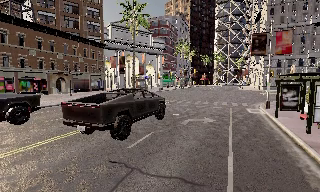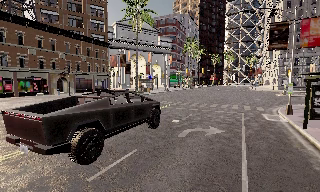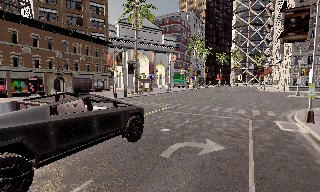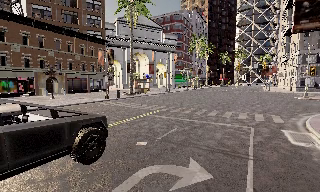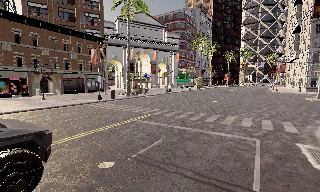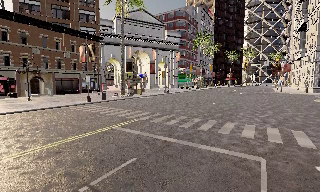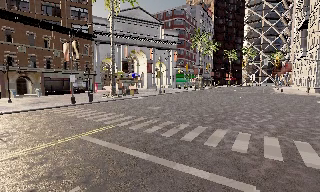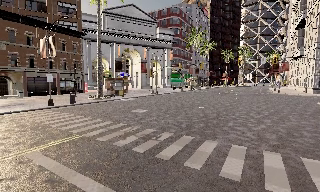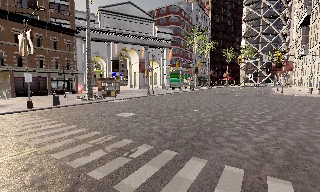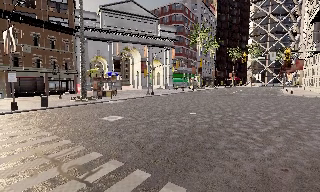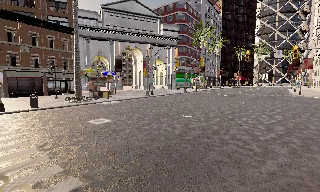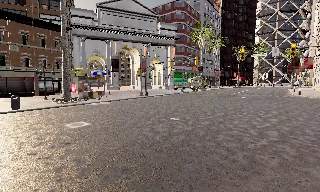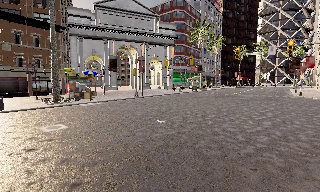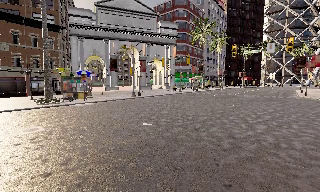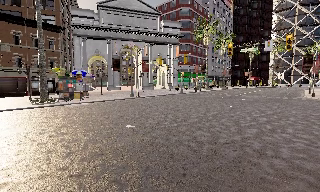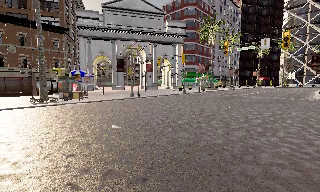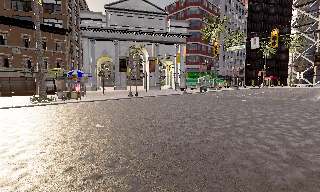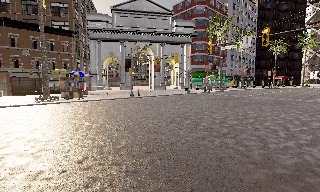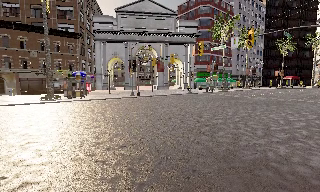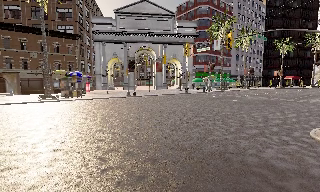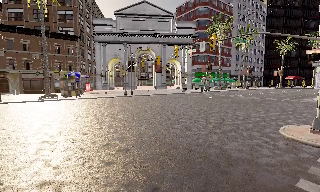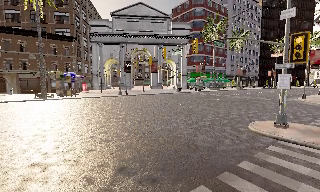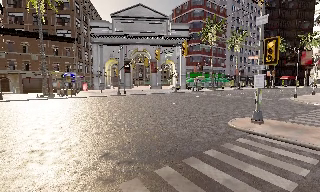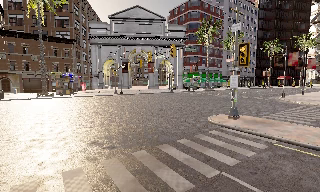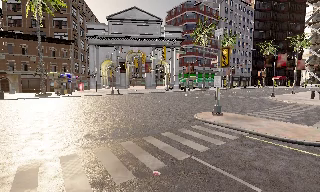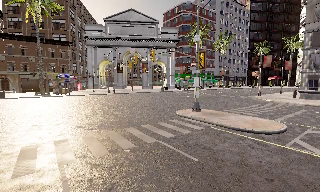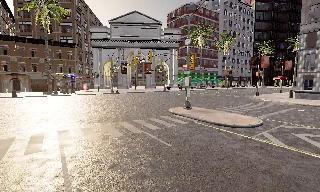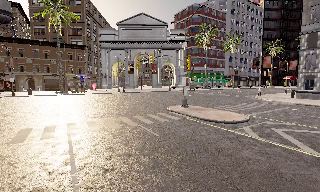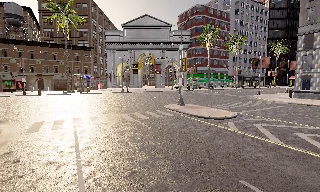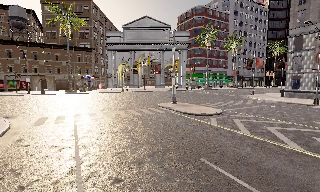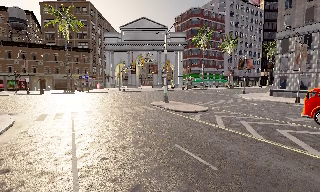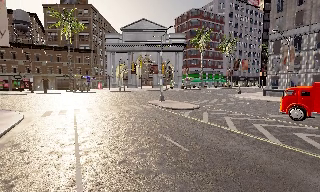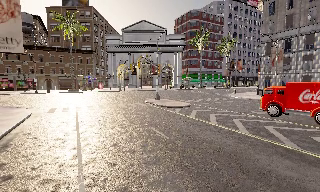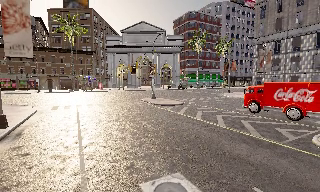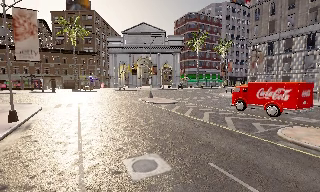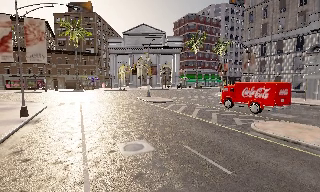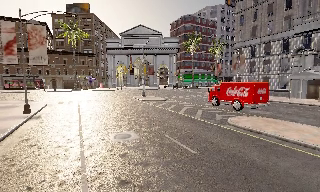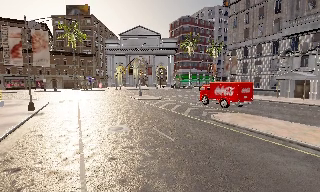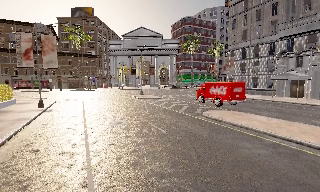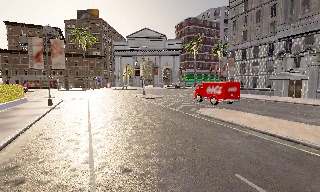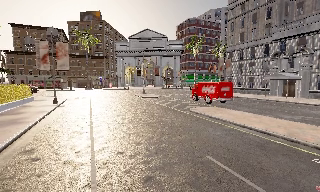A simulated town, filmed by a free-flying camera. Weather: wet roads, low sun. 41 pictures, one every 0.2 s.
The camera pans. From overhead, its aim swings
counterclockwise.
0.0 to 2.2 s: The camera pans to its left, which is counterclockwise from overhead, by about 15 degrees. It travels forward and to its right, about 20 m, so what stands in front looms larger.
2.2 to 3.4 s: The camera pans to its left, which is counterclockwise from overhead, by about 15 degrees. It travels to its right, about 8 m, so close, fixed things drift to the left.
3.4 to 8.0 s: The camera pans to its left, which is counterclockwise from overhead, by about 15 degrees. It travels backward and to its right, about 30 m, so what stands in front gets smaller.
The film runs forward here.
